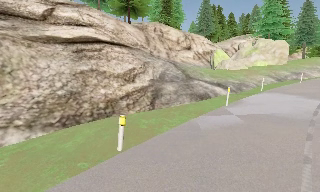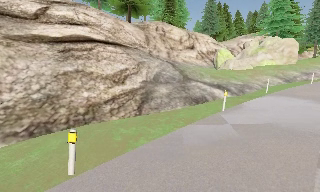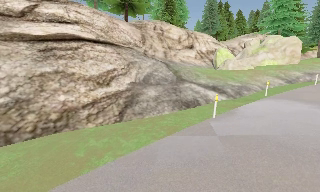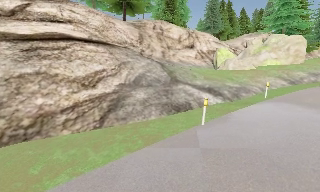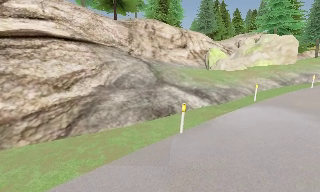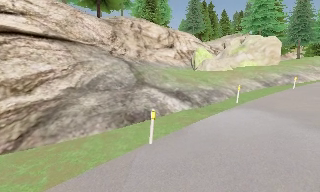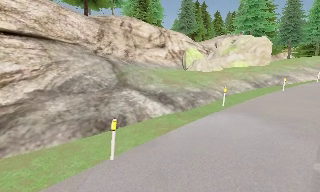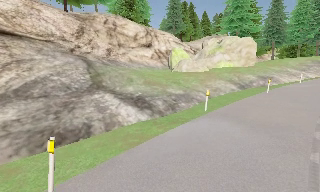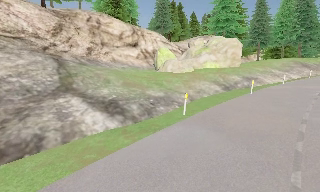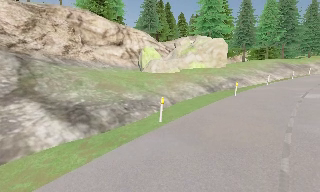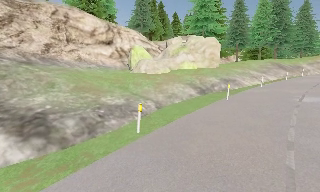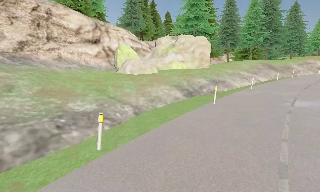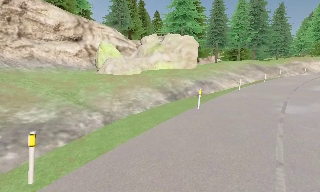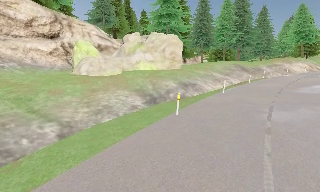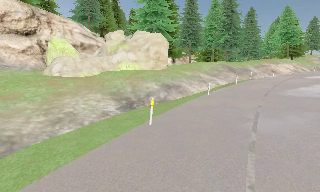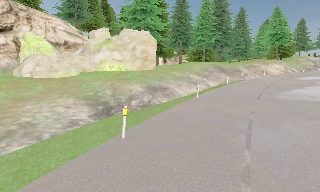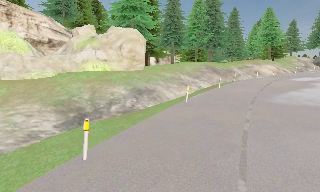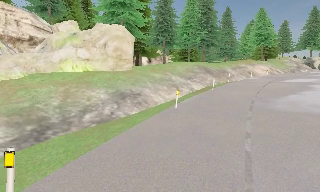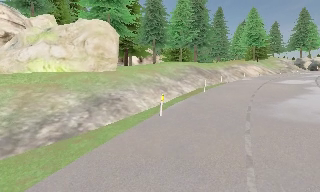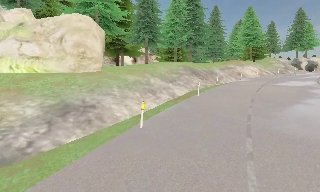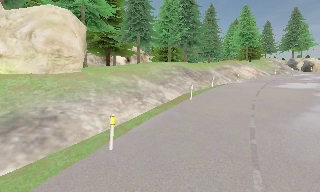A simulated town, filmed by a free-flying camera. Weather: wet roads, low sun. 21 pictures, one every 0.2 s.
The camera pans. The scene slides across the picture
to the left.
The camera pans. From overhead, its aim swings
clockwise.
0.0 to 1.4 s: The camera travels forward and to its right, about 8 m, so what stands in front looms larger.
1.4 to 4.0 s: The camera swings to its right by about 35 degrees, and the scene slides to the left. It travels forward and to its right, about 16 m.
The film runs forward here.
